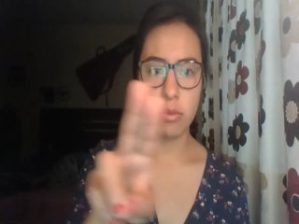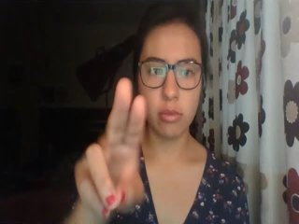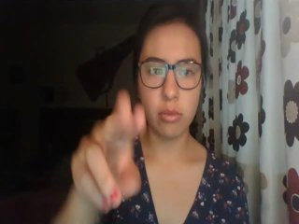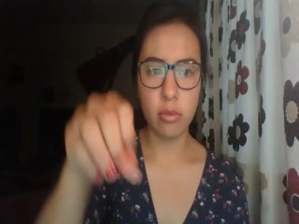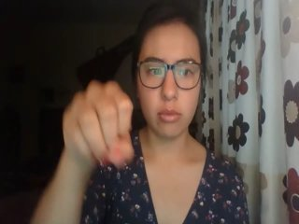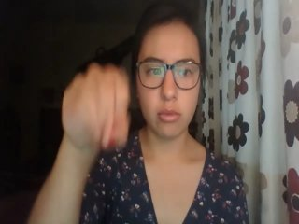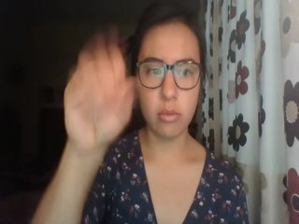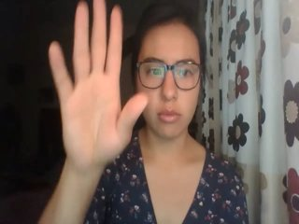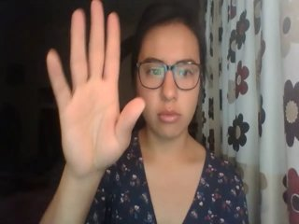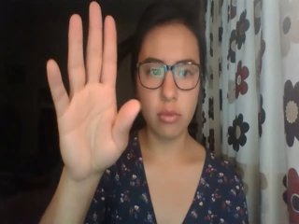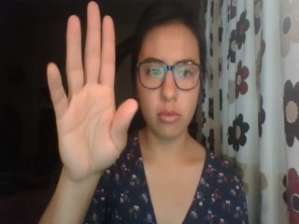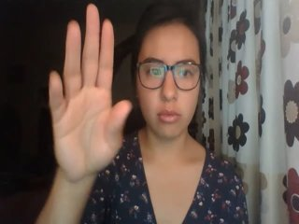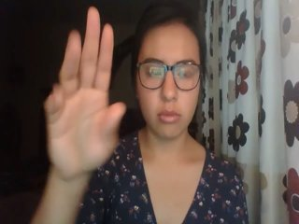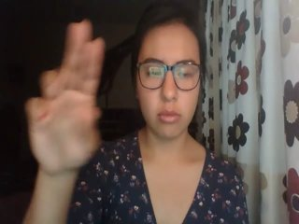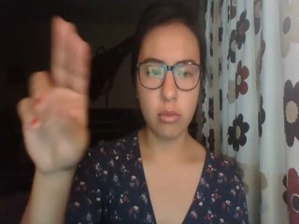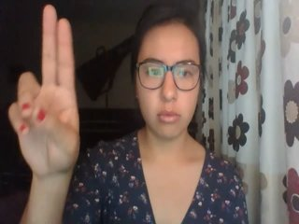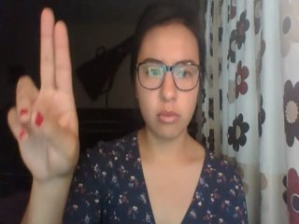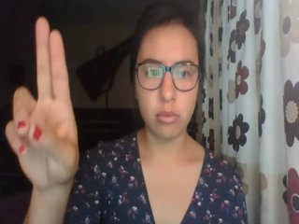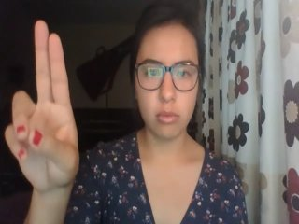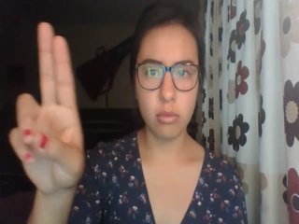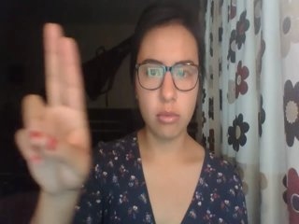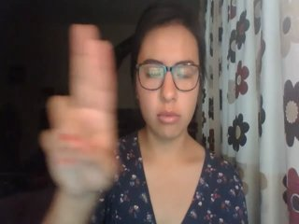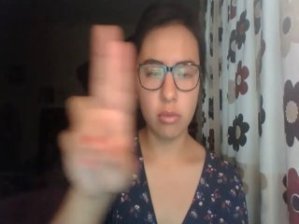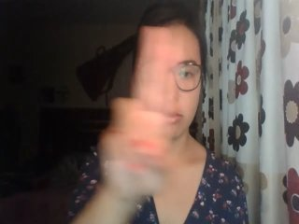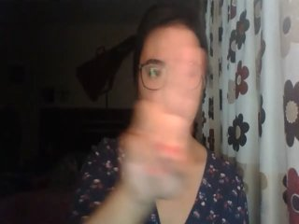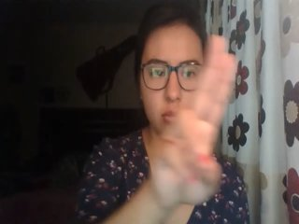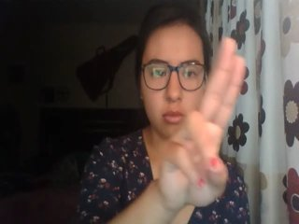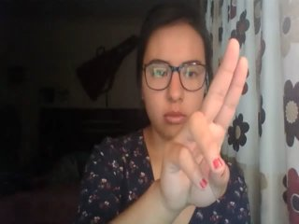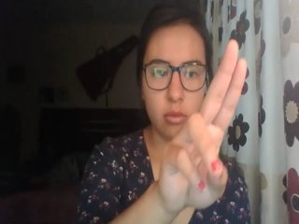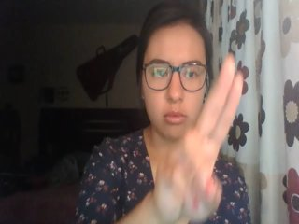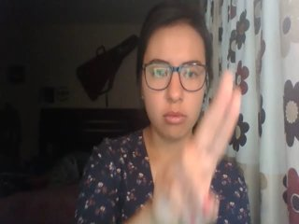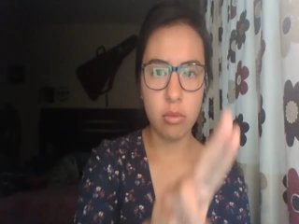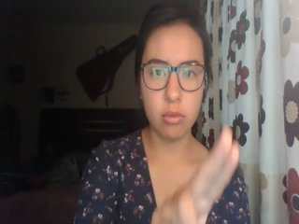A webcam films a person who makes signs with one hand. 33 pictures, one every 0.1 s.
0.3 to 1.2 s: On the screen the hand sweeps upward. The name of the sign: Throw up.
1.3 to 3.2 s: Pointing with two fingers.
